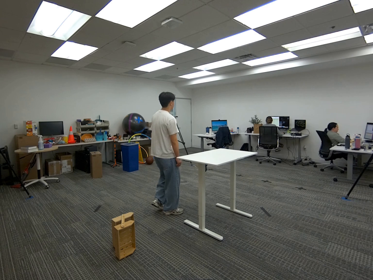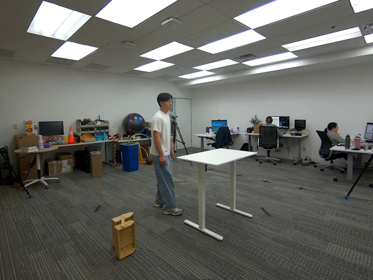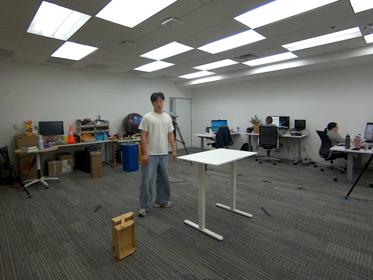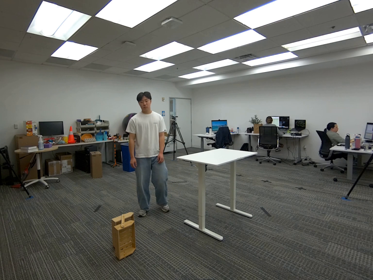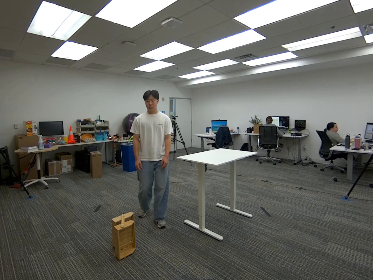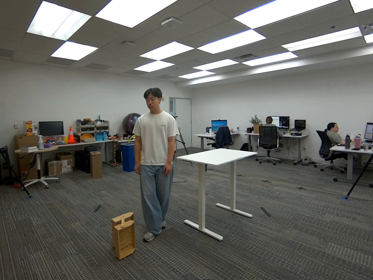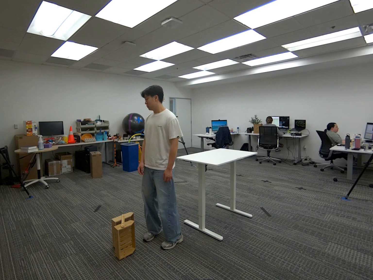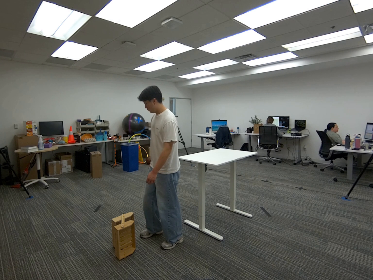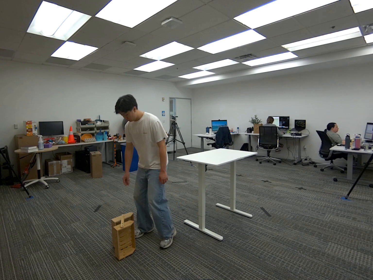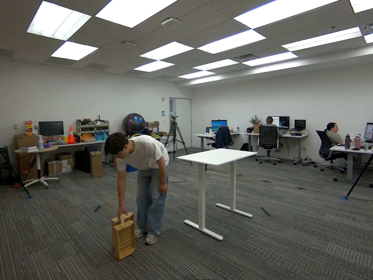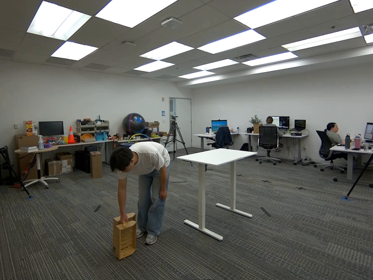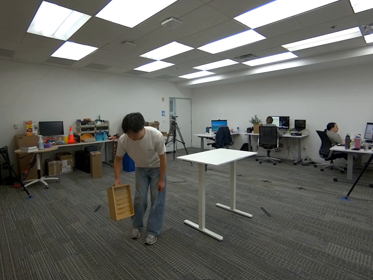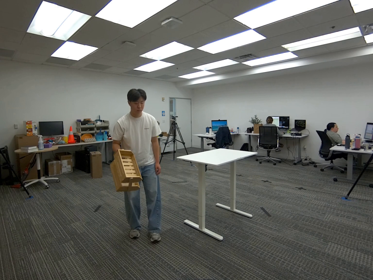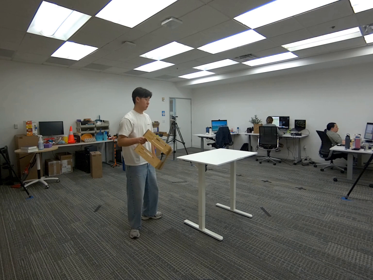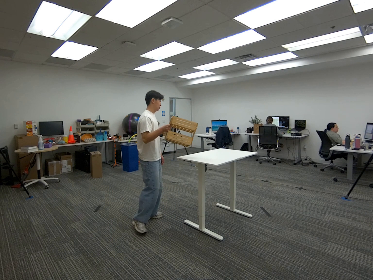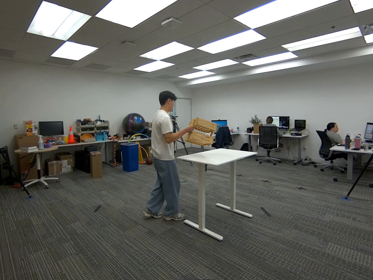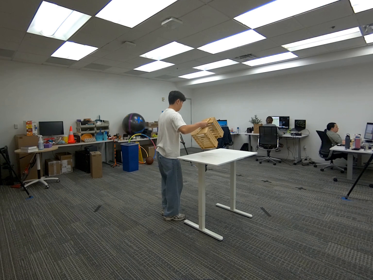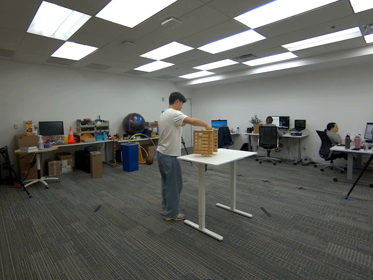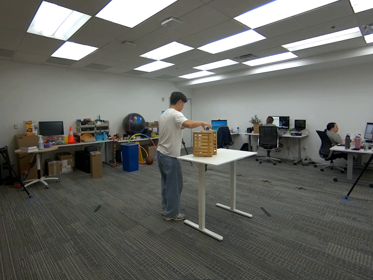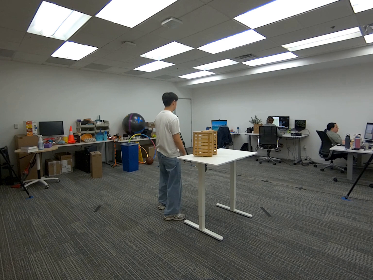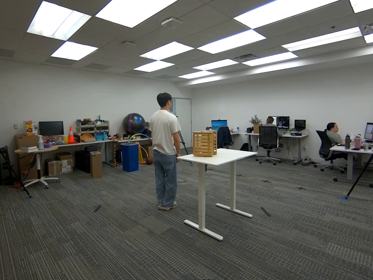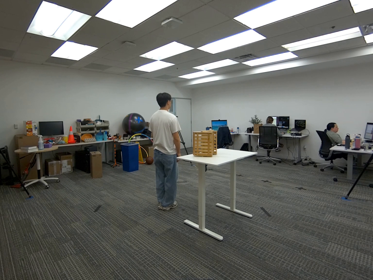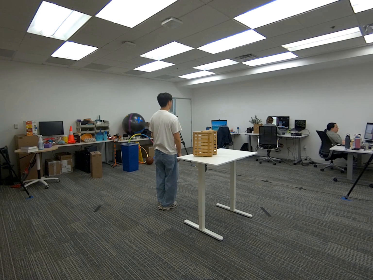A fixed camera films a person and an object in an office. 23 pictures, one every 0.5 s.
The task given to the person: Walk over to the wooden crate on the ground and pick up the wooden crate from the side and place on the white desk.
